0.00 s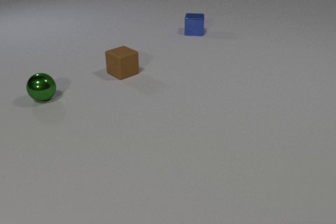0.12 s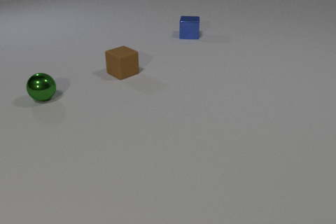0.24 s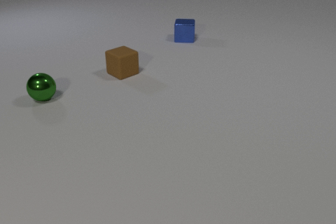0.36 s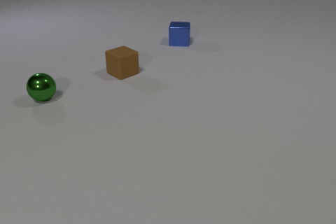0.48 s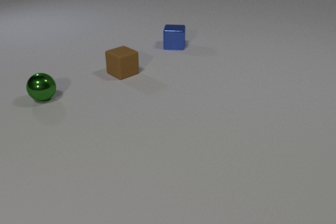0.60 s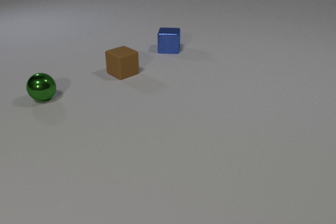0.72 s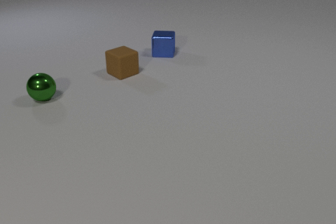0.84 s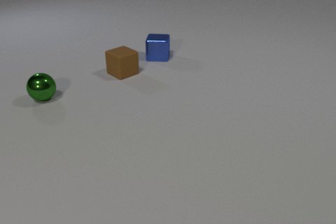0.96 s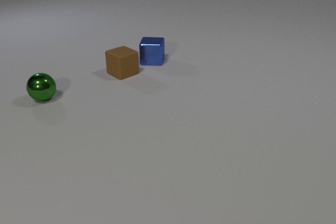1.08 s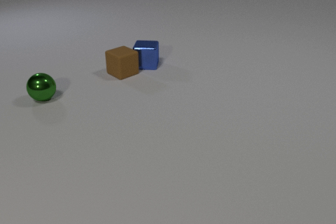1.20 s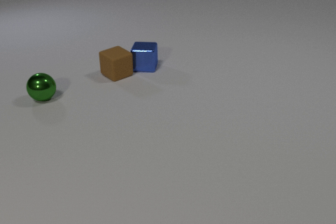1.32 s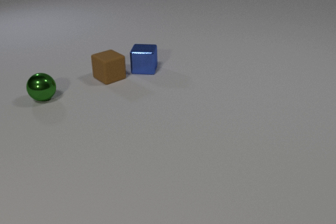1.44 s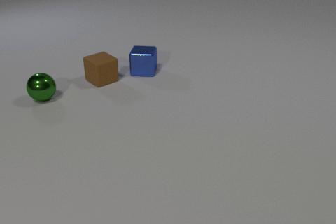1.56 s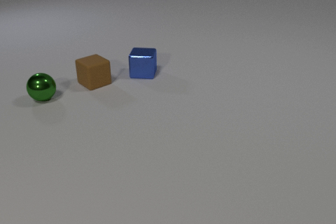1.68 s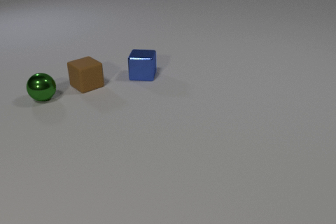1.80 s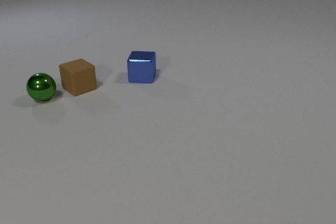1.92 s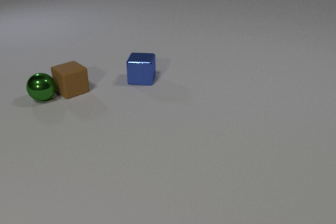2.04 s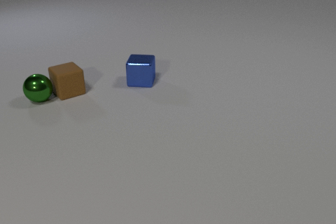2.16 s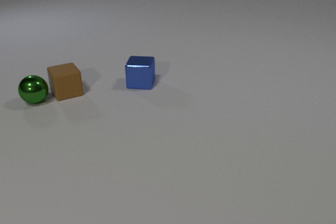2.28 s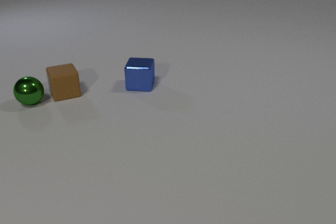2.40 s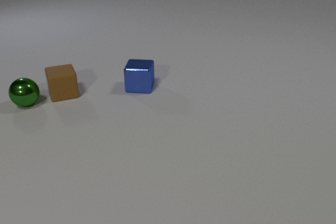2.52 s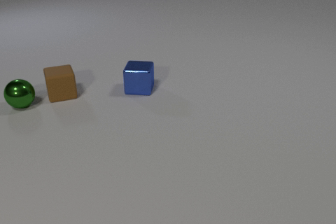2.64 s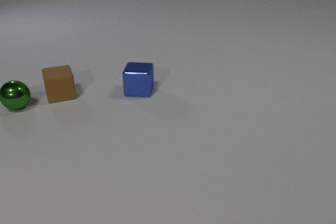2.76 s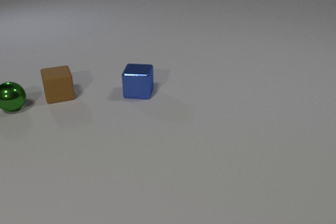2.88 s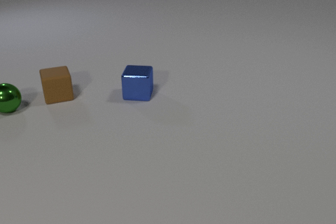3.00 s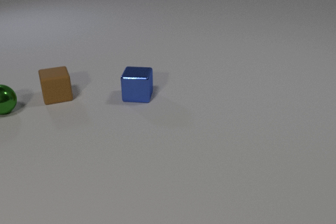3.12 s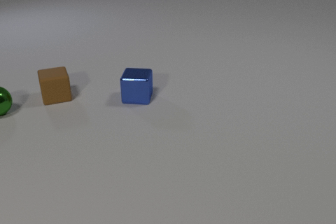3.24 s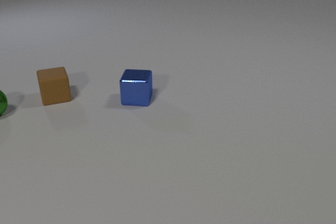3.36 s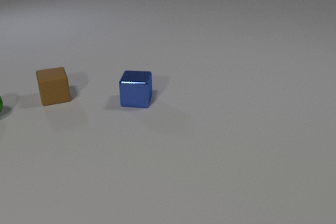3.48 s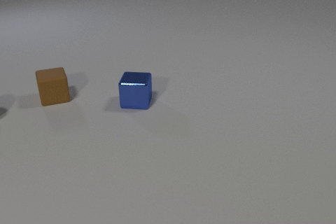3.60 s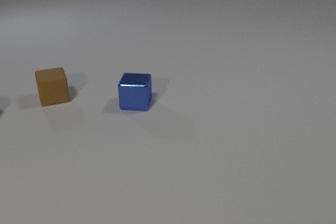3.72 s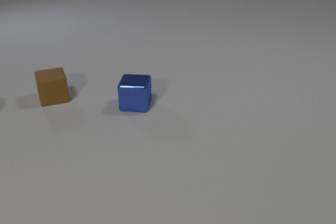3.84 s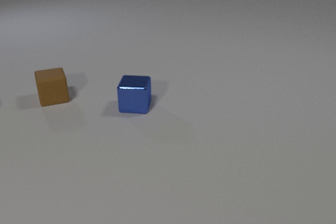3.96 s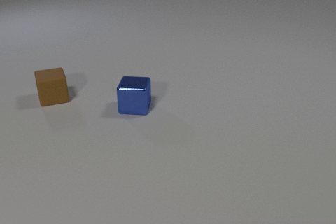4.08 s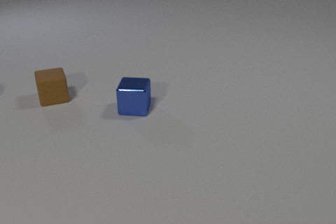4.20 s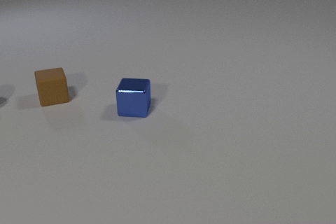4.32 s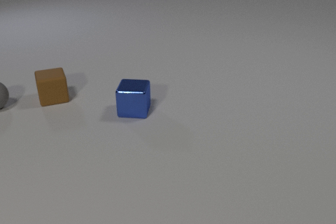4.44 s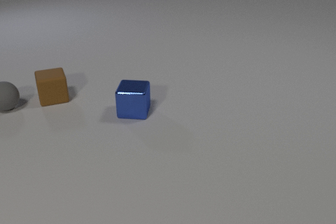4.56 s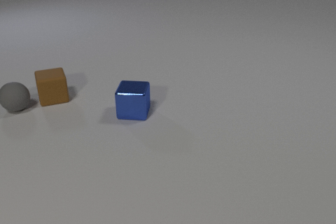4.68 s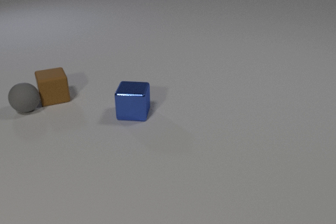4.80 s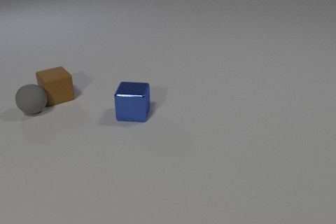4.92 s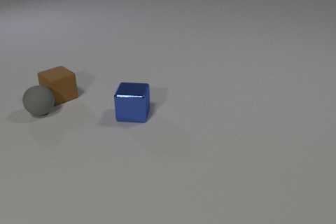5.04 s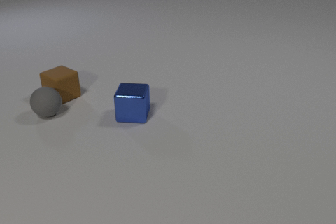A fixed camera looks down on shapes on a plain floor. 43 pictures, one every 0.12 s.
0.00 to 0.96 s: The blue metal cube slides toward the camera and to the left.
0.96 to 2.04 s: The blue metal cube slides toward the camera. The brown rubber cube slides to the left and toward the camera. The blue metal cube and the brown rubber cube collide. The brown rubber cube and the green metal sphere collide.
2.04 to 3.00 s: The blue metal cube slides toward the camera. The brown rubber cube slides to the left and toward the camera. The green metal sphere rolls to the left.
3.00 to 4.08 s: The blue metal cube slides toward the camera. The green metal sphere rolls to the left, leaves at the left edge.
4.08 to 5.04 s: The blue metal cube slides toward the camera. The brown rubber cube slides to the right, spins counterclockwise seen from above by about 30 degrees, its near face sliding to the right. The gray rubber sphere comes in at the left edge, rolls to the right and toward the camera. The brown rubber cube and the gray rubber sphere collide.
How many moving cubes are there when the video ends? 2.
Are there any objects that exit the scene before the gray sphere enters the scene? yes.
How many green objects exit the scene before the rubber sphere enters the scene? 1.
